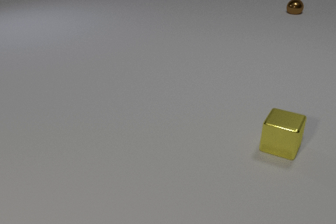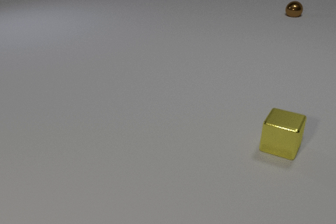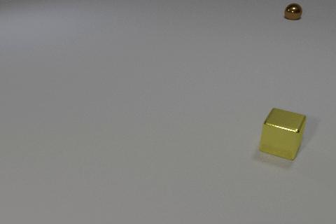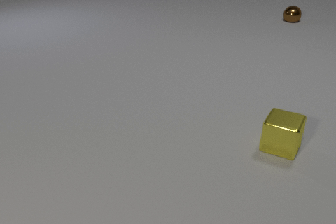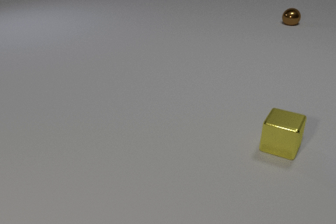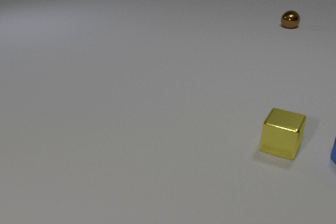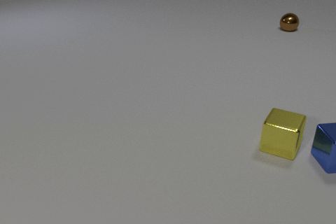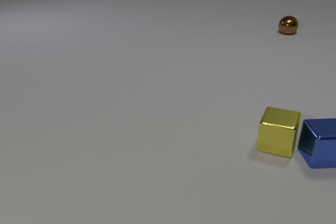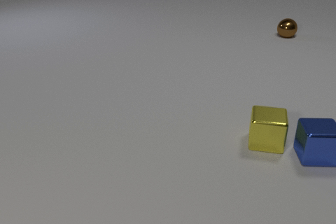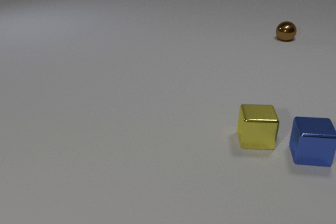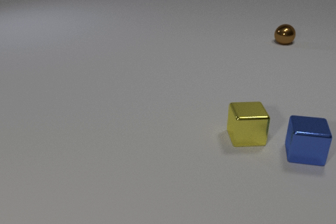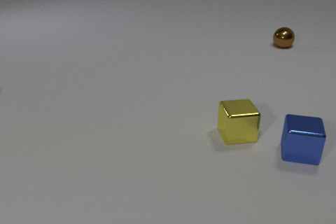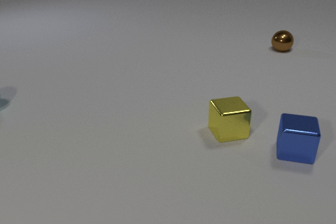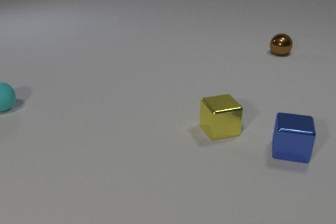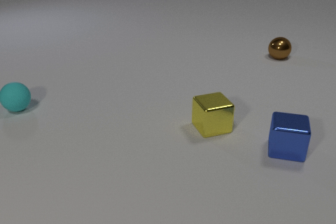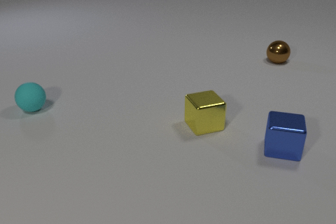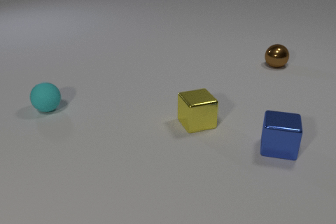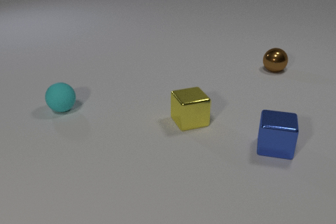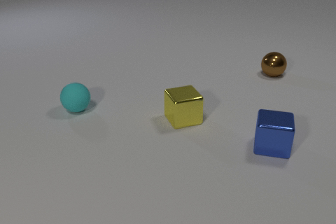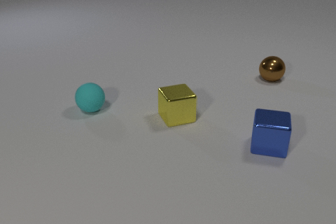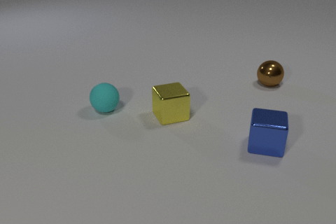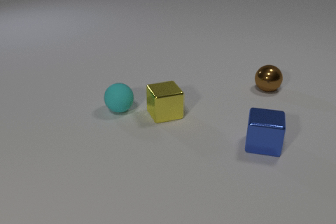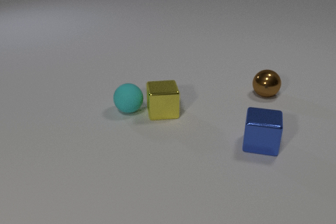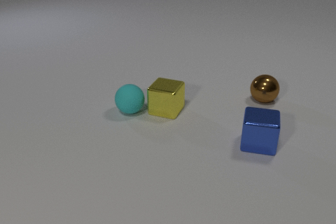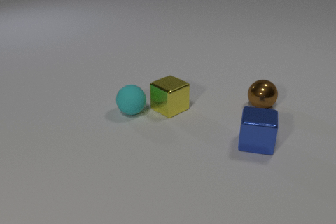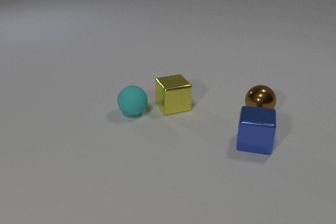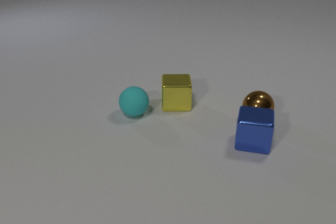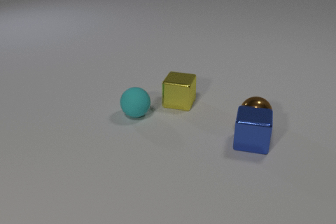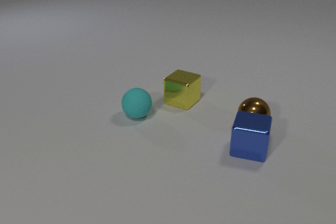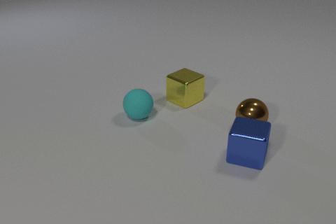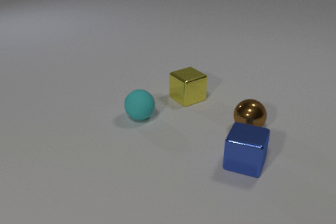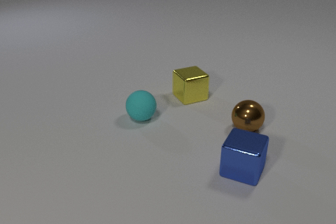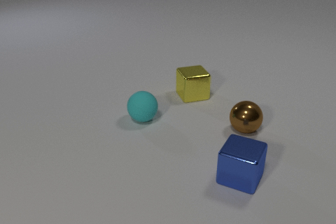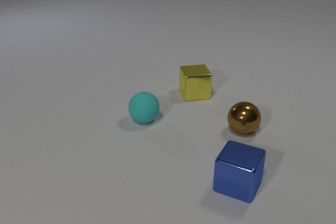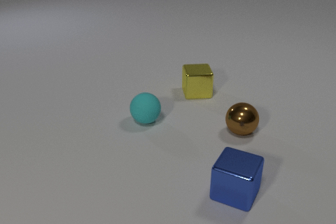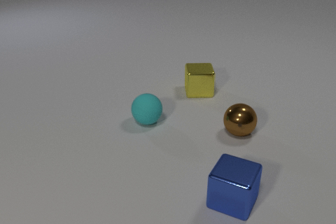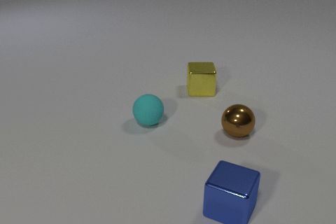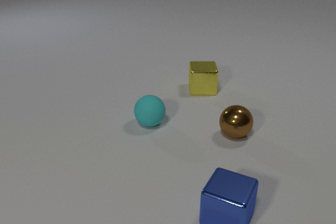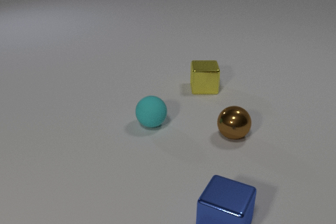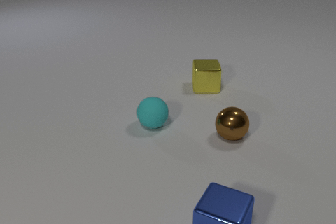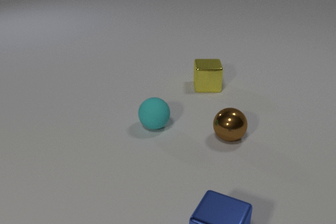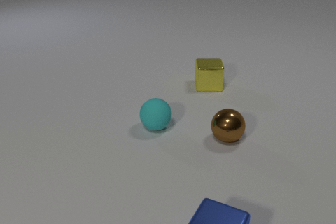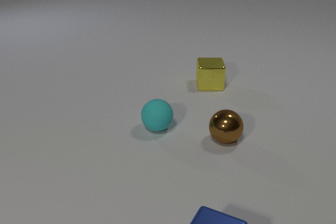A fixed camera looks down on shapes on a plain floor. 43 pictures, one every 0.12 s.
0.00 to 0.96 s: The blue metal cube comes in at the right edge, slides to the left. The yellow metal cube slides to the left. The brown metal sphere rolls toward the camera. The blue metal cube and the yellow metal cube collide.
0.96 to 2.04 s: The blue metal cube slides to the left. The yellow metal cube slides to the left, spins counterclockwise seen from above by about 30 degrees, its near face sliding to the right. The brown metal sphere rolls toward the camera. The cyan rubber sphere comes in at the left edge, rolls to the right.
2.04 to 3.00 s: The blue metal cube slides to the left. The yellow metal cube slides away from the camera and to the left, spins so that its near face slides to the left, clockwise seen from above. The brown metal sphere rolls toward the camera. The cyan rubber sphere rolls to the right. The yellow metal cube and the cyan rubber sphere collide.
3.00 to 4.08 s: The blue metal cube slides toward the camera. The yellow metal cube slides away from the camera and to the right, spins so that its near face slides to the left, clockwise seen from above. The brown metal sphere rolls toward the camera. The cyan rubber sphere rolls toward the camera and to the right. The blue metal cube and the brown metal sphere collide.
4.08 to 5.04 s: The blue metal cube slides toward the camera. The yellow metal cube slides away from the camera and to the right. The brown metal sphere rolls toward the camera and to the left. The cyan rubber sphere rolls toward the camera and to the right.
What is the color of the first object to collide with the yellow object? blue.
What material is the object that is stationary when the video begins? metal.
How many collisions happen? 3.
